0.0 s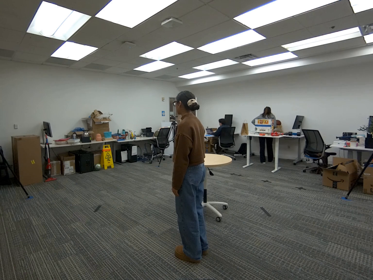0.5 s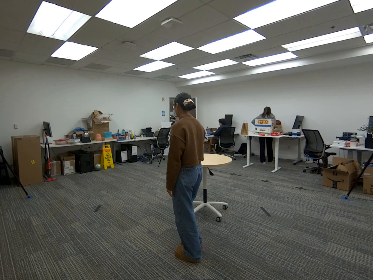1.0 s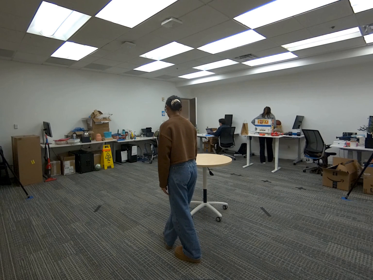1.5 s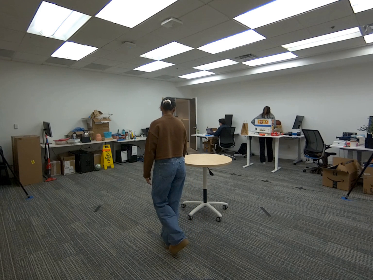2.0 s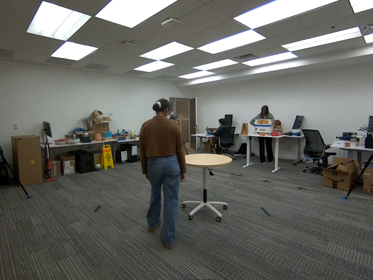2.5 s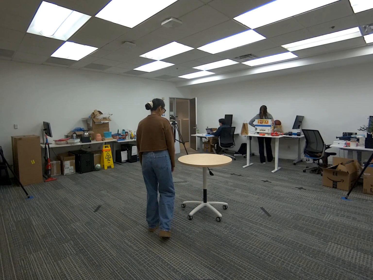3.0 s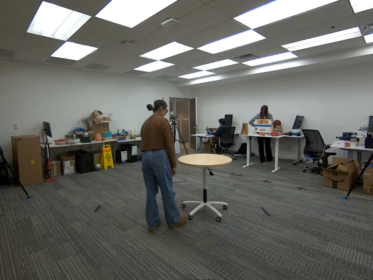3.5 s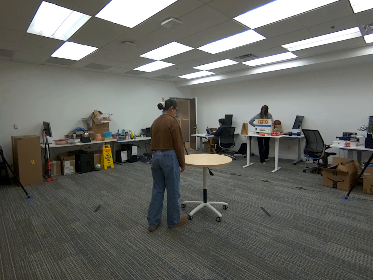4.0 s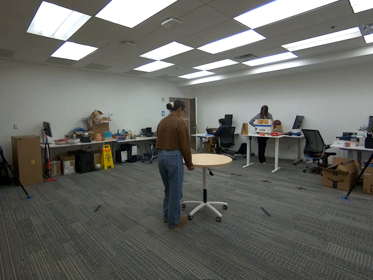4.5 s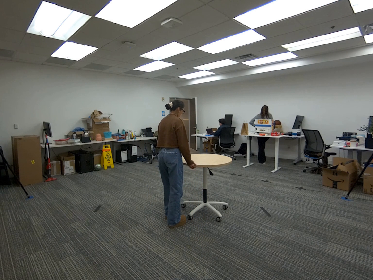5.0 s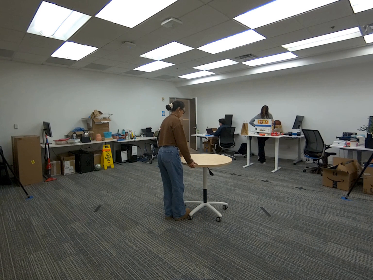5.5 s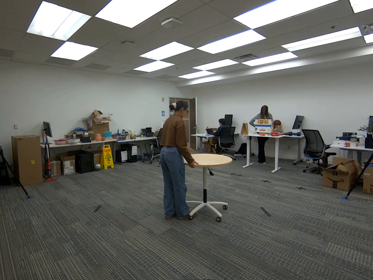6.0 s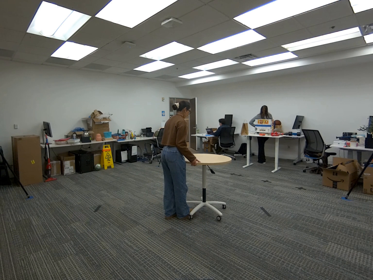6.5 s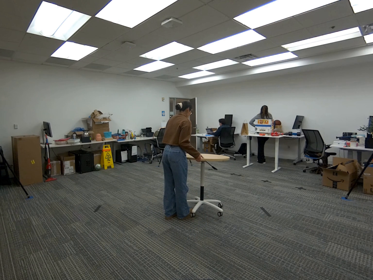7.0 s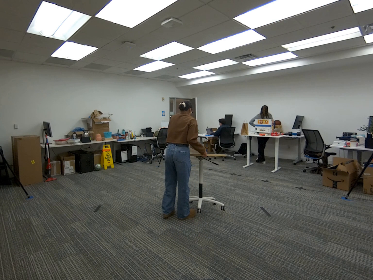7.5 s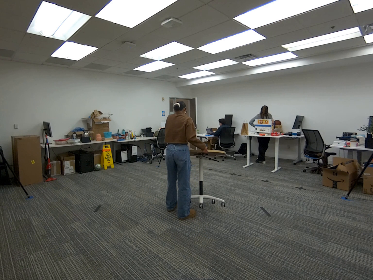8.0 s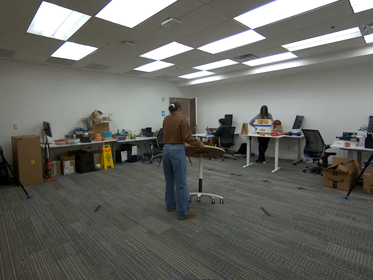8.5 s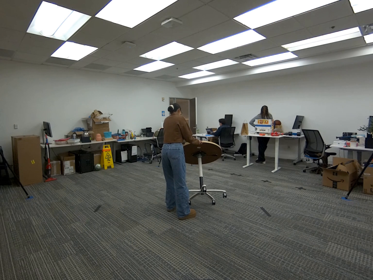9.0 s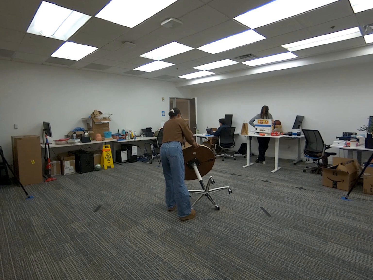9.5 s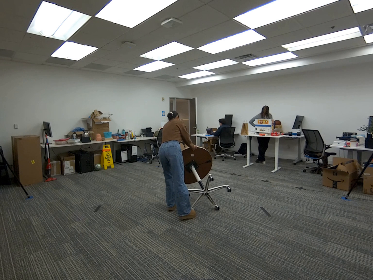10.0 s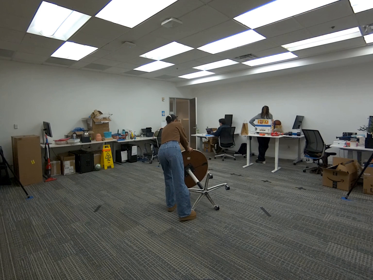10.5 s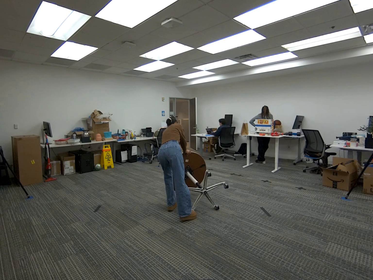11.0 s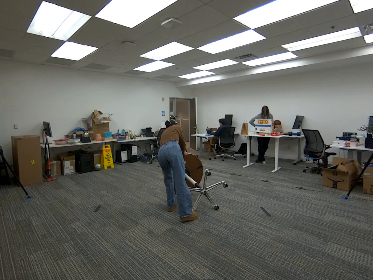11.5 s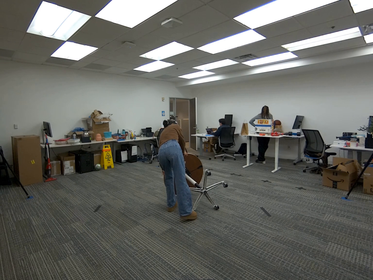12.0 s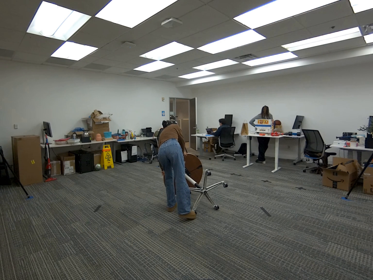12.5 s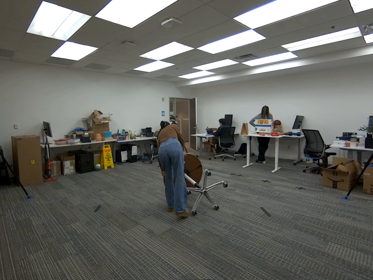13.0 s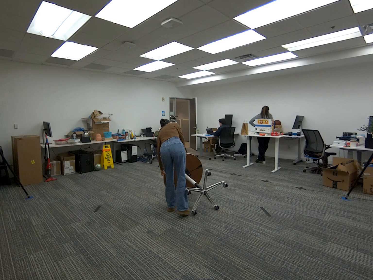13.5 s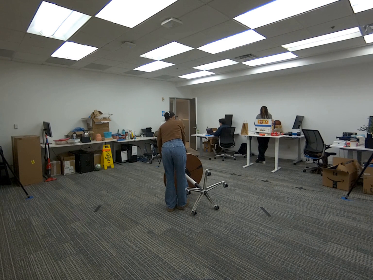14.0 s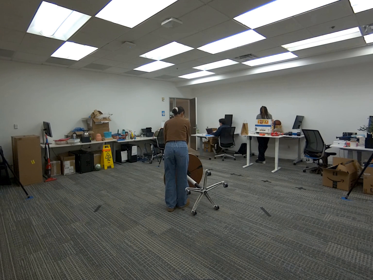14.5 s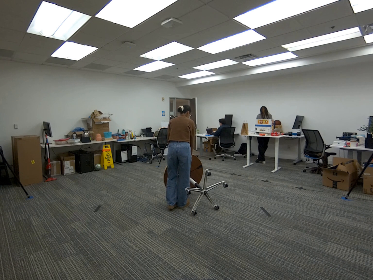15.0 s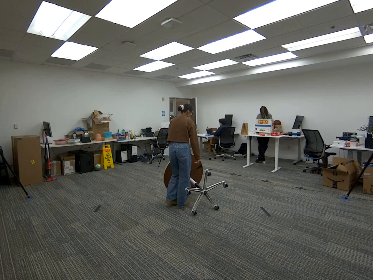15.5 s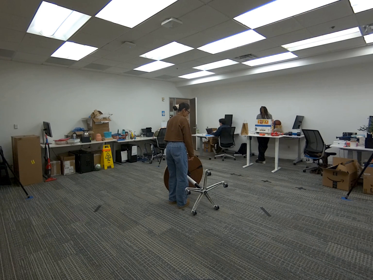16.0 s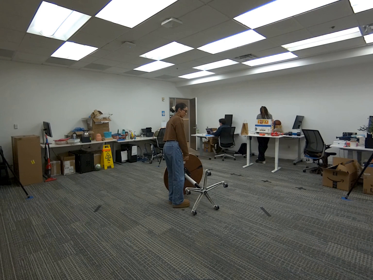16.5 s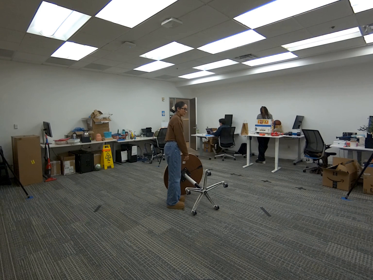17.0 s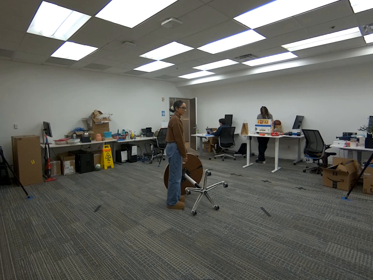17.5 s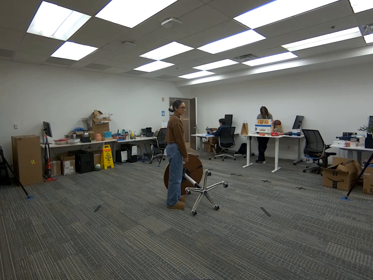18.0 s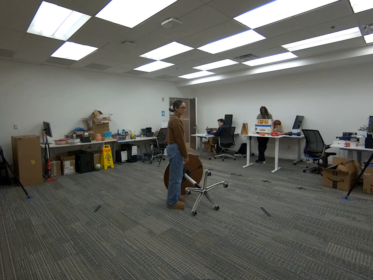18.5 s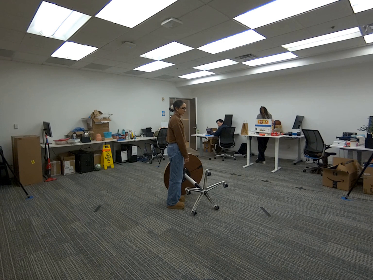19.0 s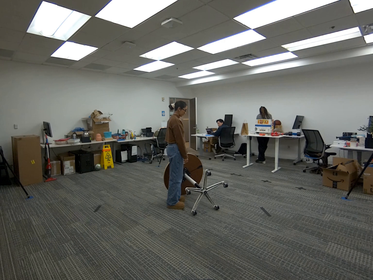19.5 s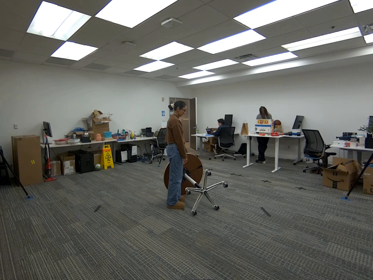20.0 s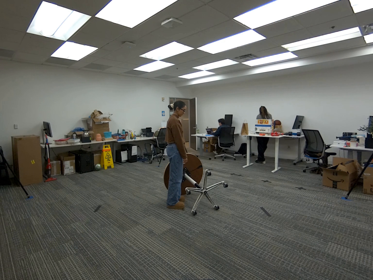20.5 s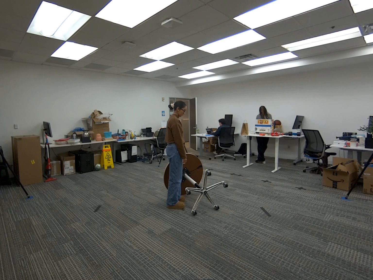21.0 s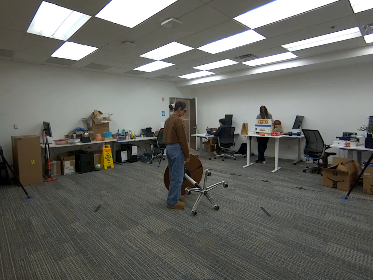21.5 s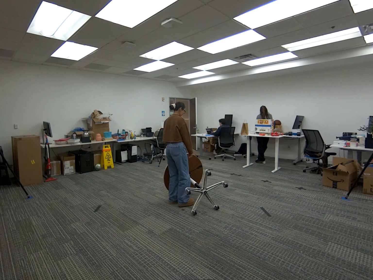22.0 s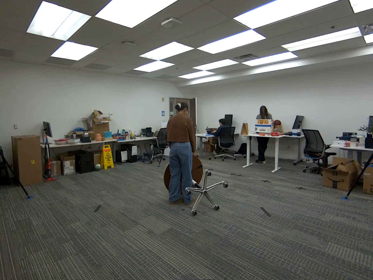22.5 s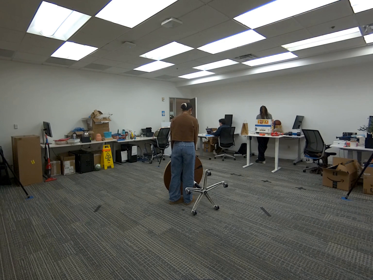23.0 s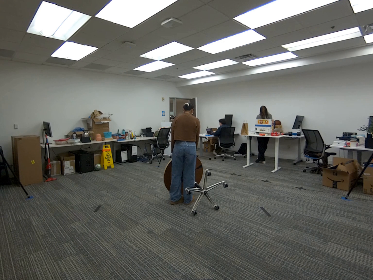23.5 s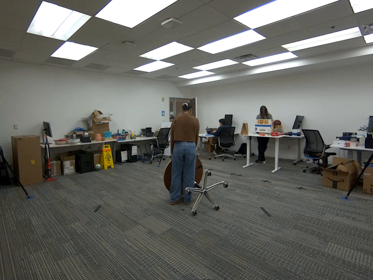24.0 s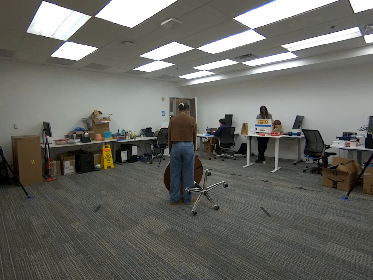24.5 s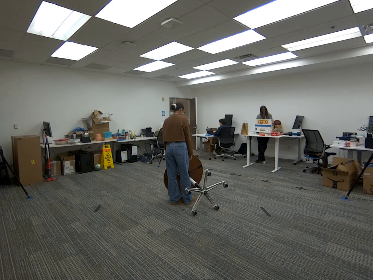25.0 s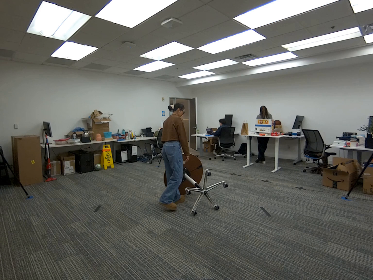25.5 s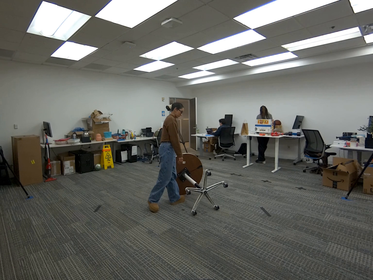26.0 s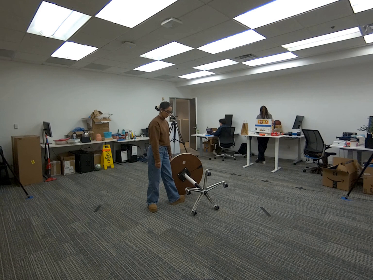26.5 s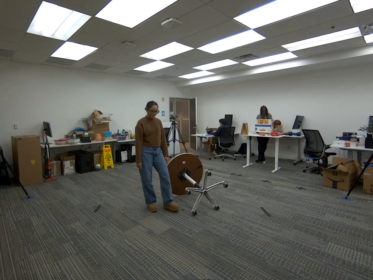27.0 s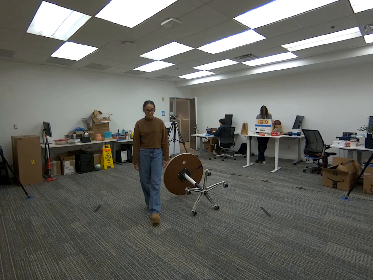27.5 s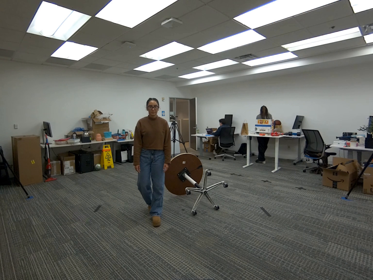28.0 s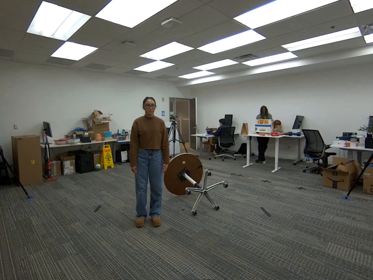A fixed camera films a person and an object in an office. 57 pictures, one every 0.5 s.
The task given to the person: Walk to the round table, grasp the top of the table, and carefully lower it onto its side.
